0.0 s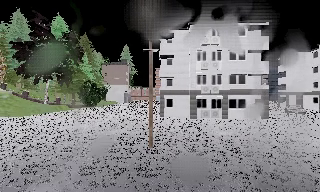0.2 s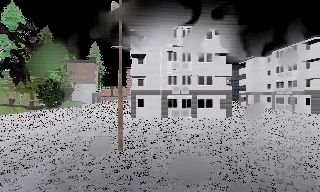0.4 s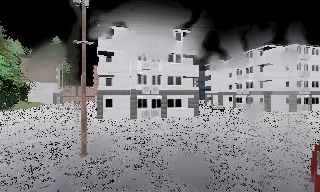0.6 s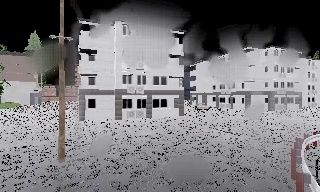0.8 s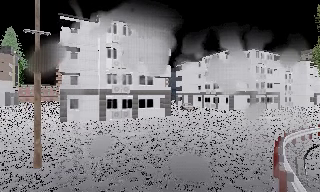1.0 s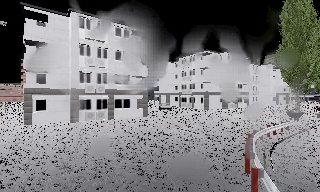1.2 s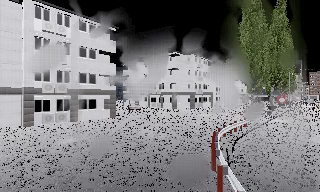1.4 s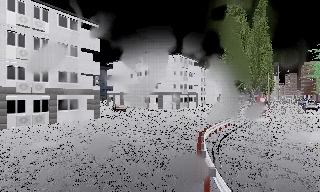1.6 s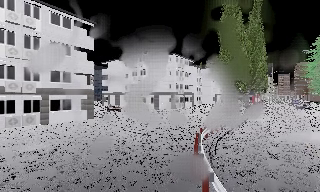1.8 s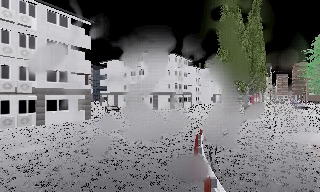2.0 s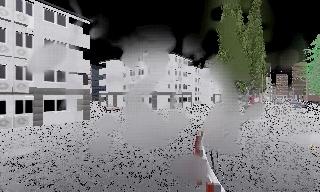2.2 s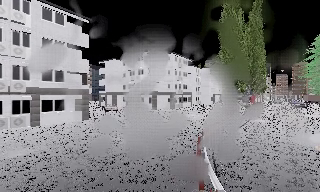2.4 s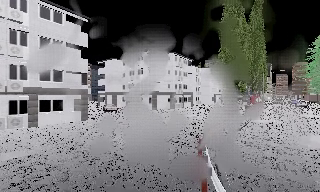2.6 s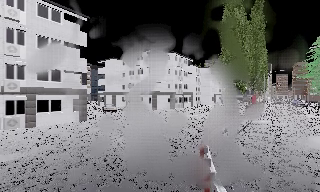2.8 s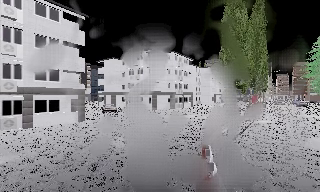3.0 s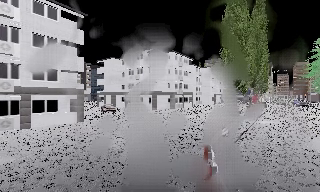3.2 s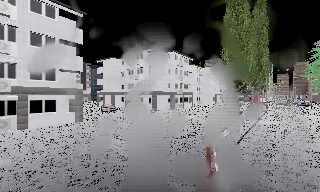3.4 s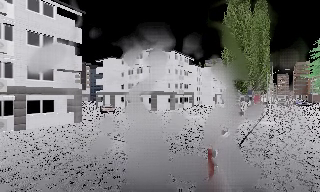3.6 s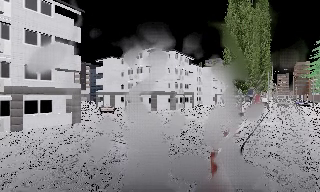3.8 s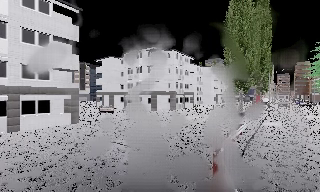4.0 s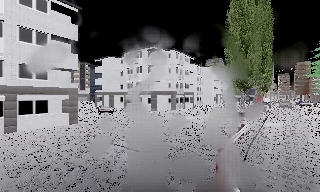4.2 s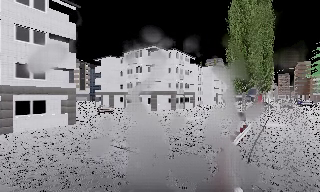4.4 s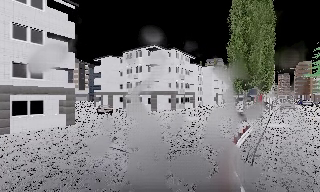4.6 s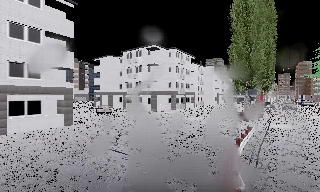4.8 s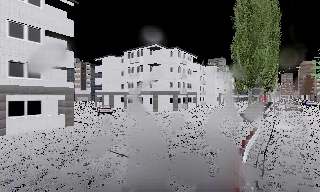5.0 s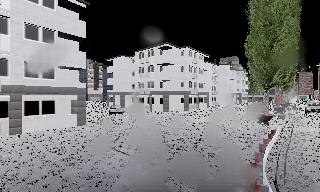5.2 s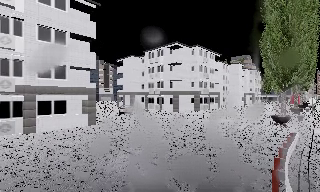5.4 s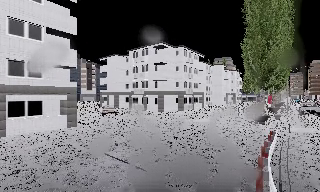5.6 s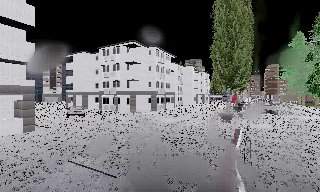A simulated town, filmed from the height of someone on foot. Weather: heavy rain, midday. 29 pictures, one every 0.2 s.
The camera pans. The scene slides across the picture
to the left.
The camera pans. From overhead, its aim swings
clockwise.
0.0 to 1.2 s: The camera pans to its right, which is clockwise from overhead, by about 50 degrees. It travels forward, about 1.5 m.
1.2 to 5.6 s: The scene slides to the left, as the camera pans about 15 degrees to its right. It travels forward, about 6 m, so what stands in front looms larger.
The film runs forward here.
